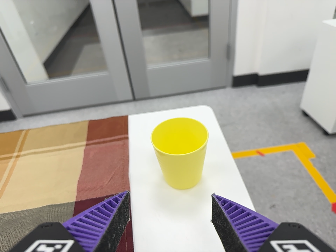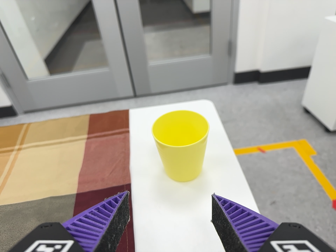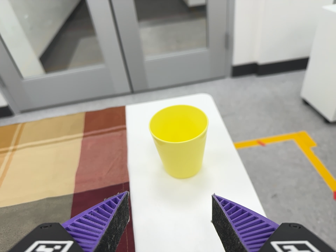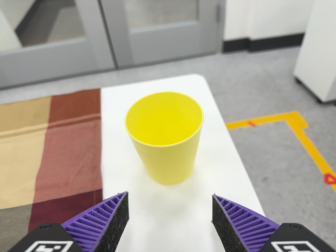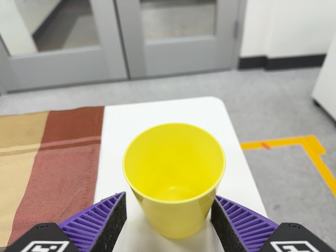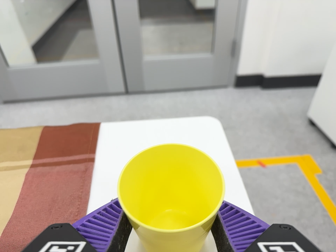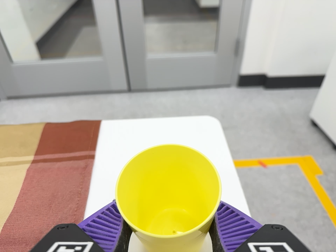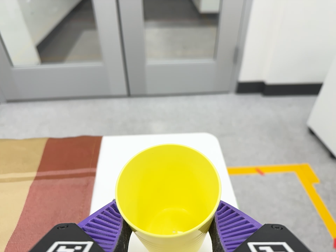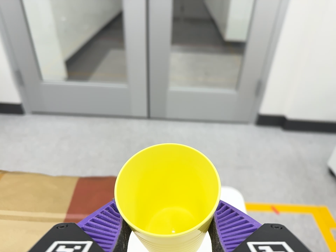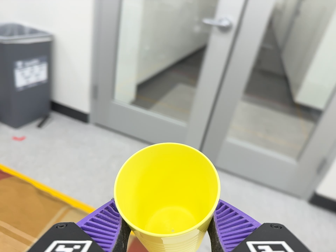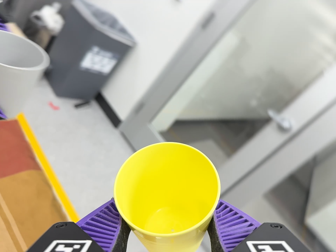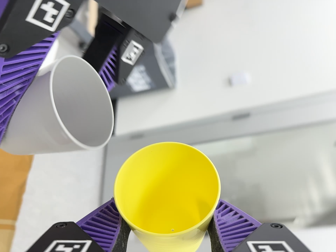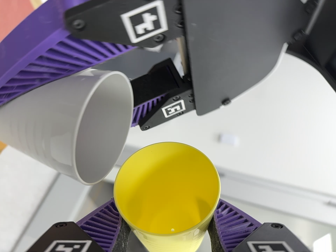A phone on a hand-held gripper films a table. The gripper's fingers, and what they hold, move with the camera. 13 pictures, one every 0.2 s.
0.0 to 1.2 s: The camera travels forward, about 14 cm, so what stands in front looms larger.
1.2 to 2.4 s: The camera travels toward the top of its view and to its left, about 40 cm, so close, fixed things drift downward. Its aim tips toward the top of its view by about 35 degrees, and the scene shifts downward. It rolls about its line of sight by about 120 degrees, and the scene rotates clockwise.
The film runs backward here.
